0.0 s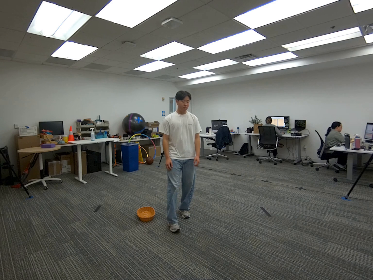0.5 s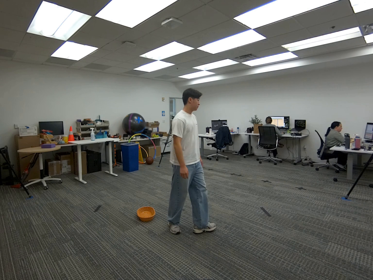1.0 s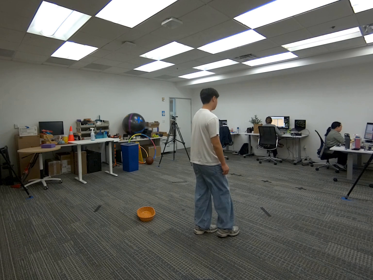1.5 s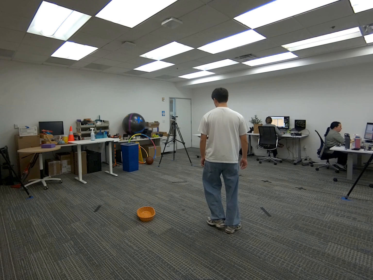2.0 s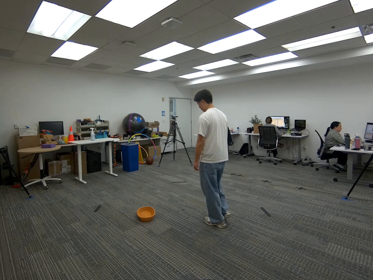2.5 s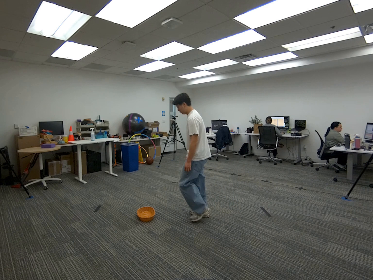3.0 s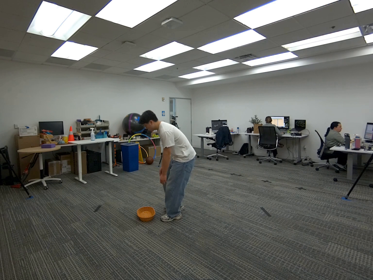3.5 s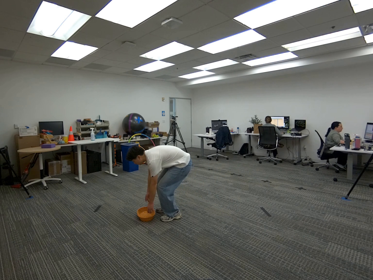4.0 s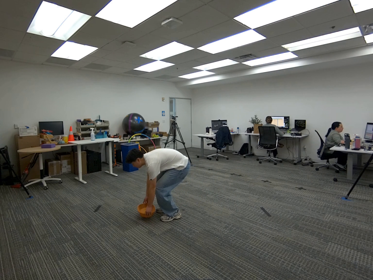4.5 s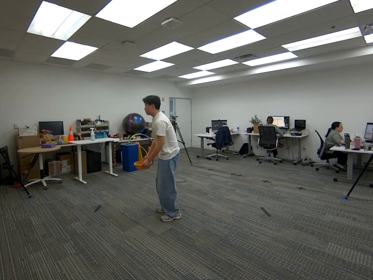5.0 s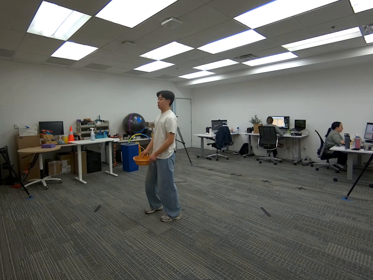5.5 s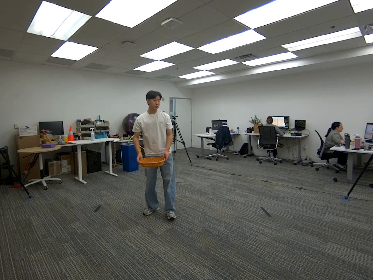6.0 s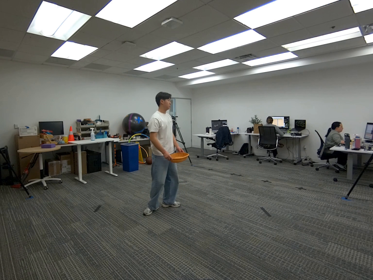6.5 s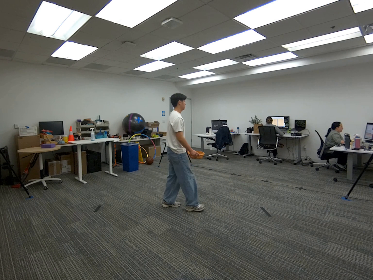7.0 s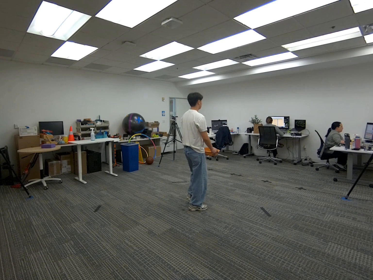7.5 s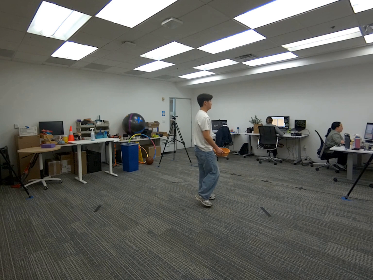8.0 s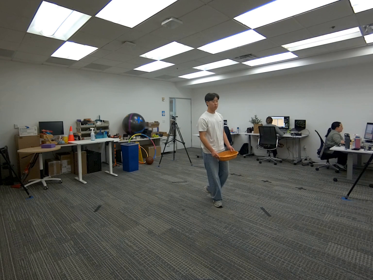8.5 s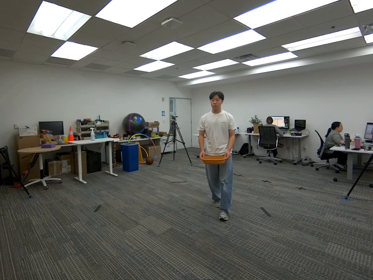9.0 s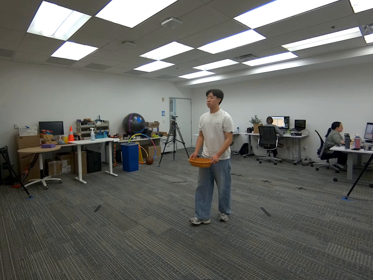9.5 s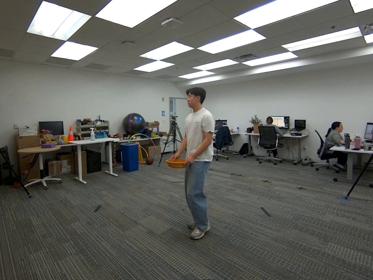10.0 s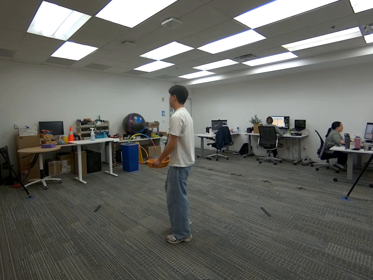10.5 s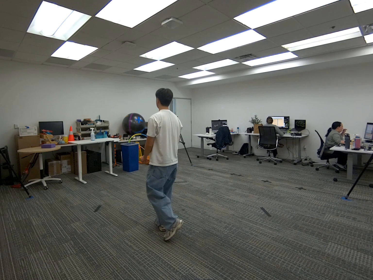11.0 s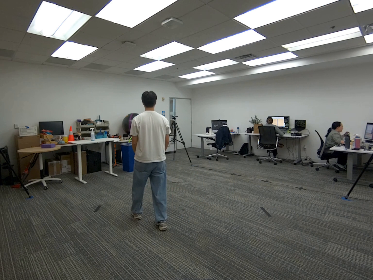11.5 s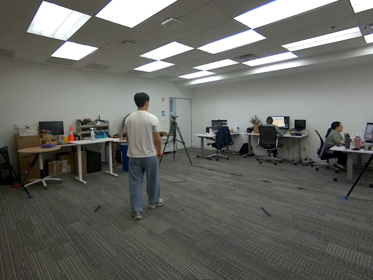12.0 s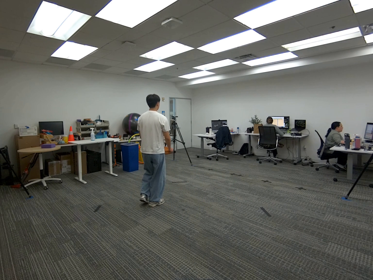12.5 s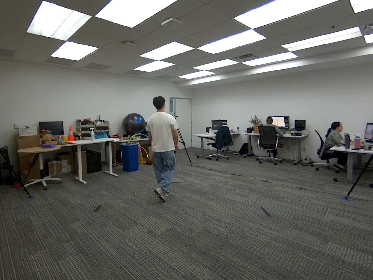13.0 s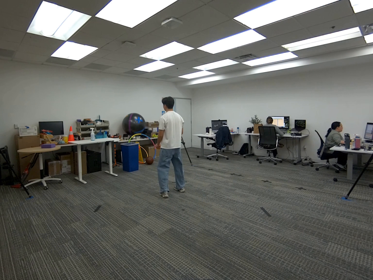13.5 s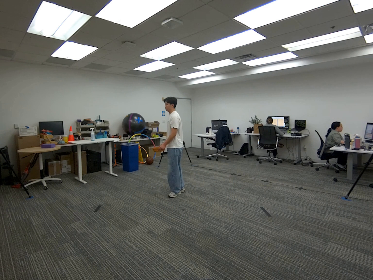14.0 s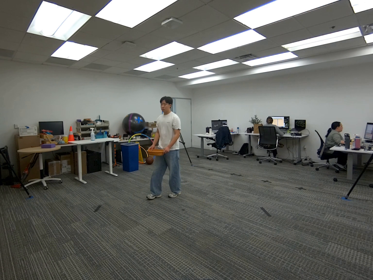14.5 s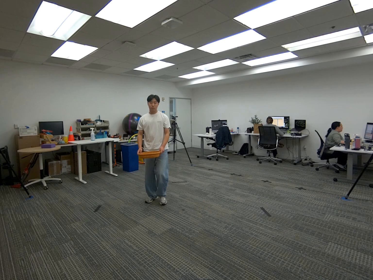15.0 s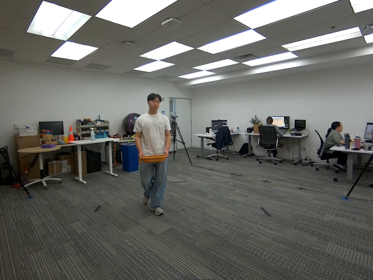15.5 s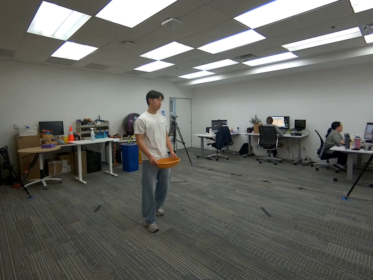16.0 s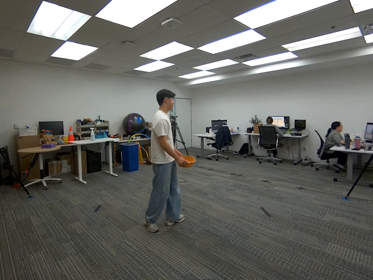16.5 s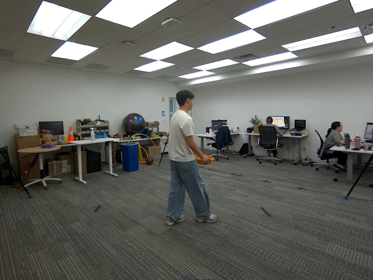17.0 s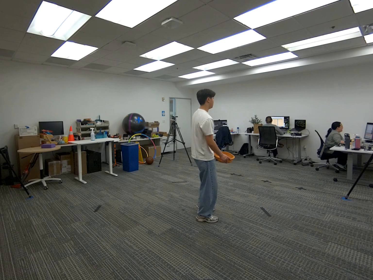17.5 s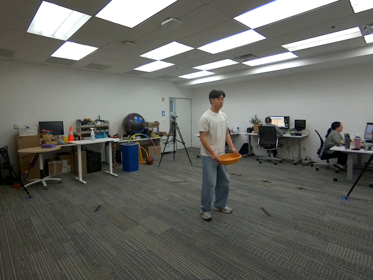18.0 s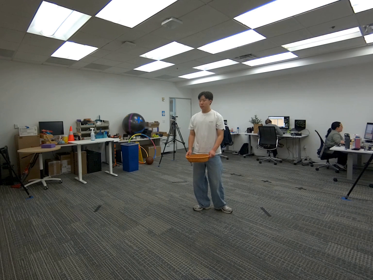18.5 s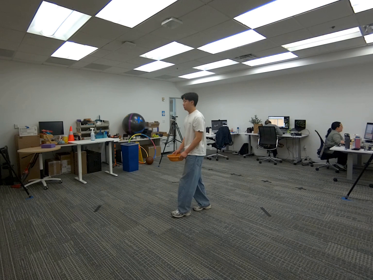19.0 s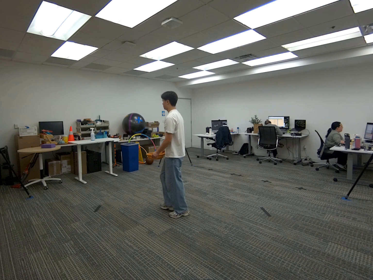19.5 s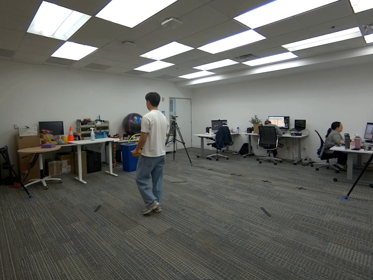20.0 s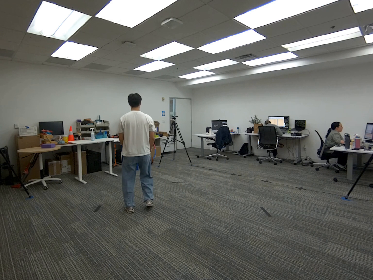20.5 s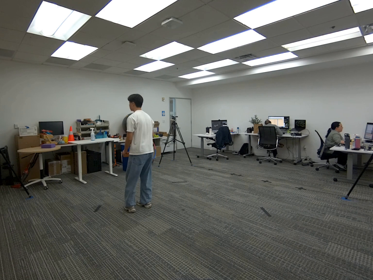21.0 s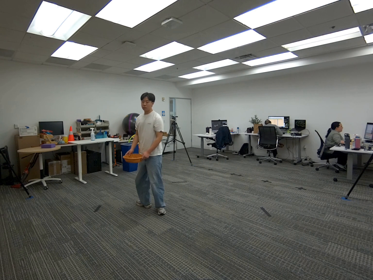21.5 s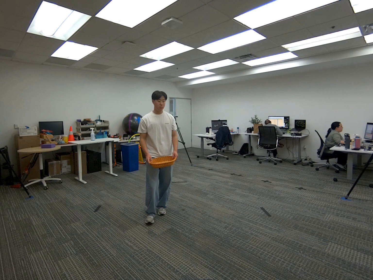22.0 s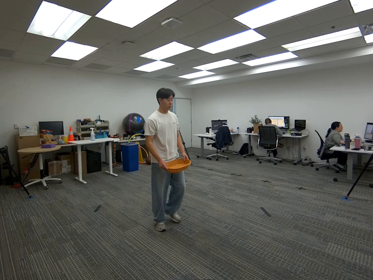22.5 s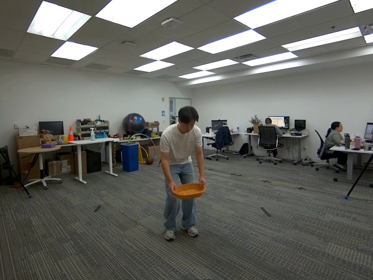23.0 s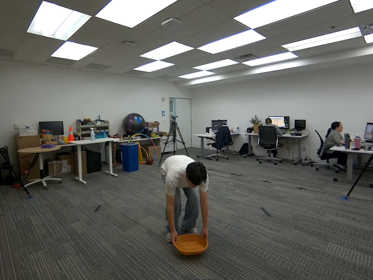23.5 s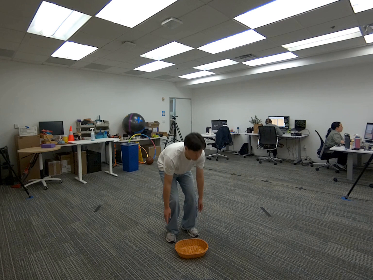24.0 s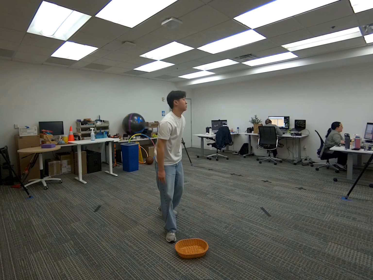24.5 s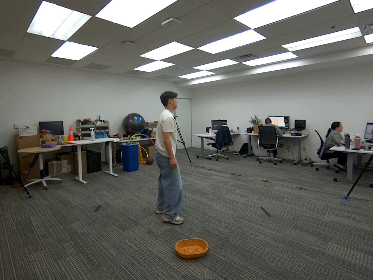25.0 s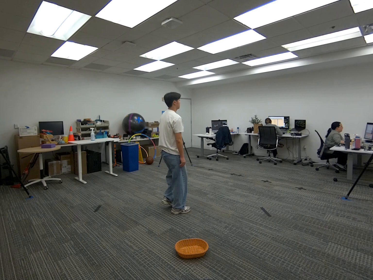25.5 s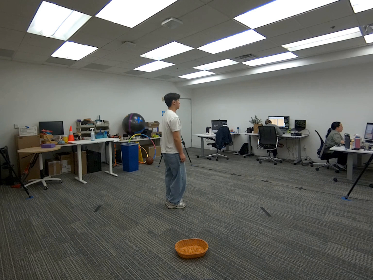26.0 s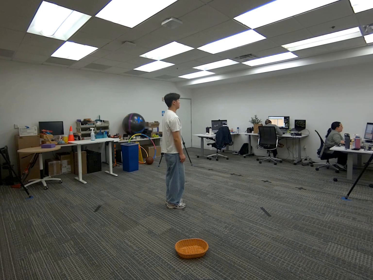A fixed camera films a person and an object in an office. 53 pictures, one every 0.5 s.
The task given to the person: Walk to the woven basket from the ground and use your both hands to pick up the basket and place it on the ground.
